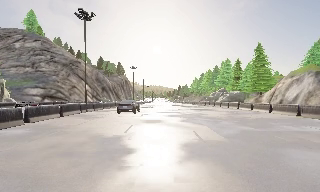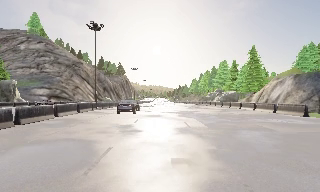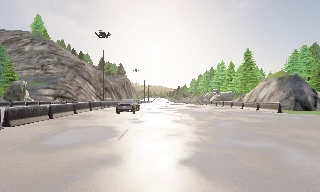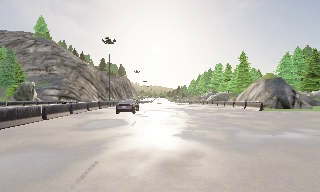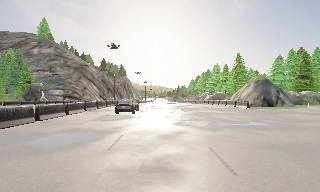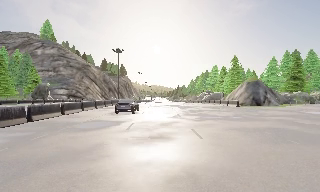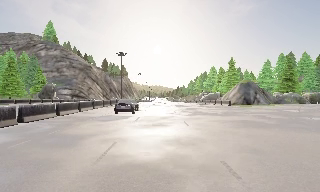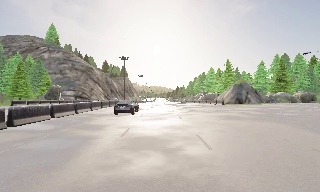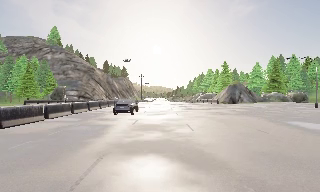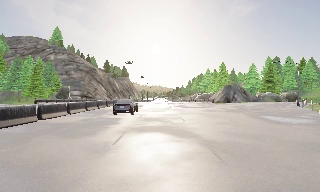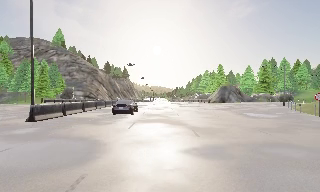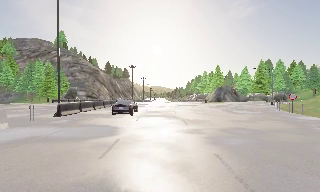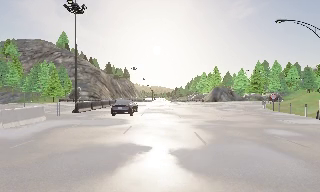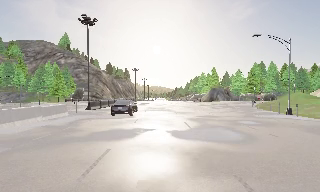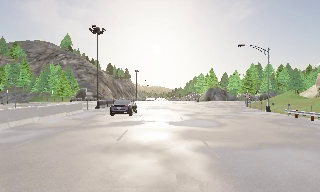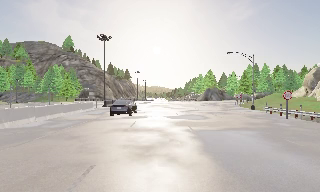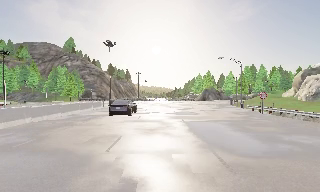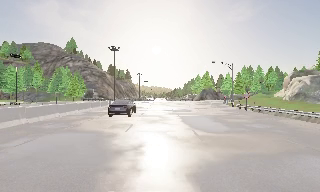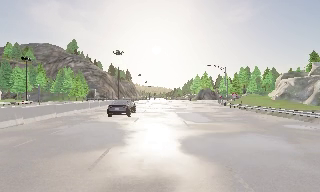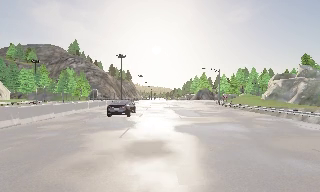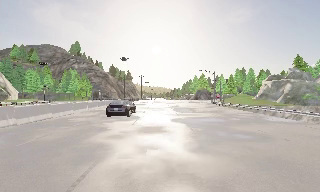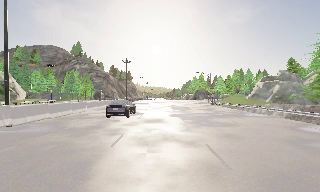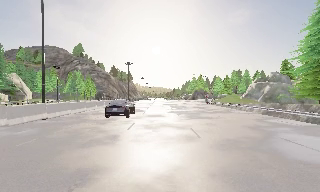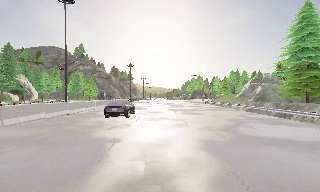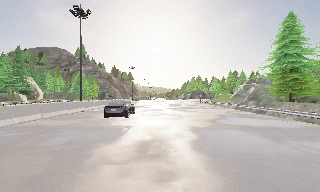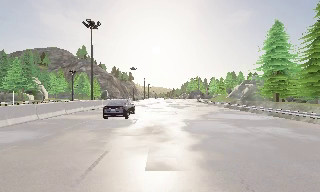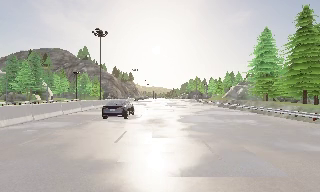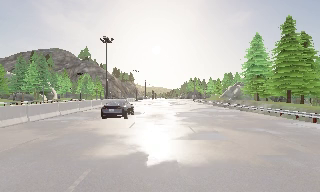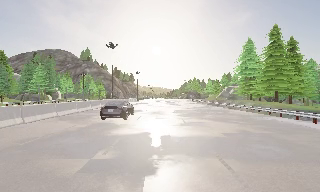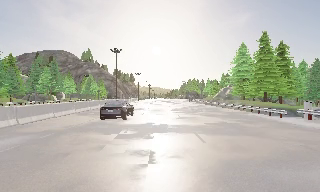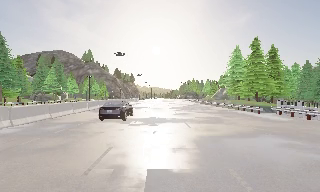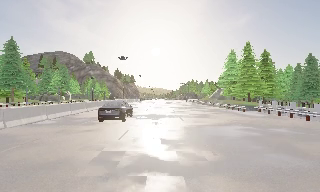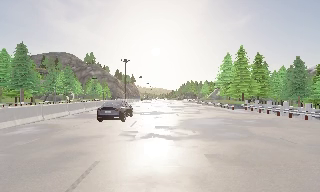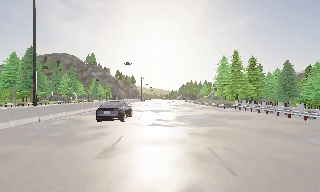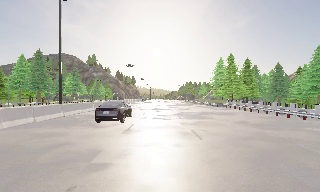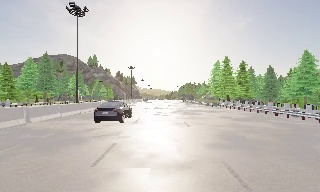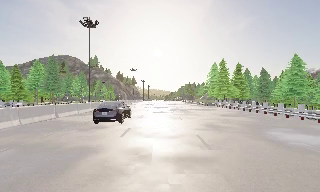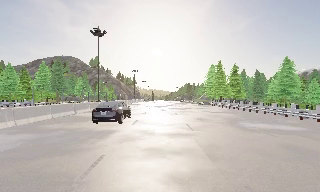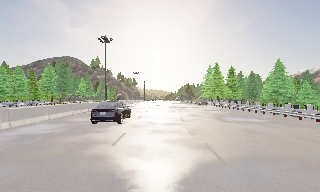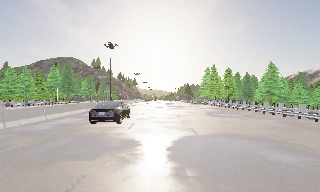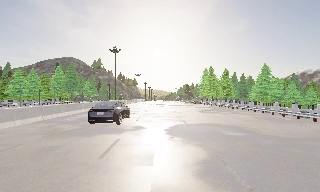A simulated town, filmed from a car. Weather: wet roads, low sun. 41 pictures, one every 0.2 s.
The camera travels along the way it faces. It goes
backward.
0.0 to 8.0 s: The camera travels backward, about 120 m, so what stands in front gets smaller.
The film runs backward here.
